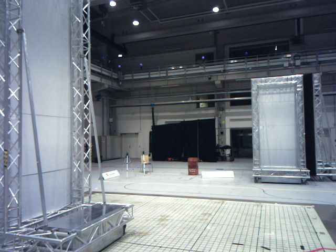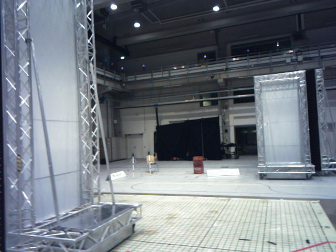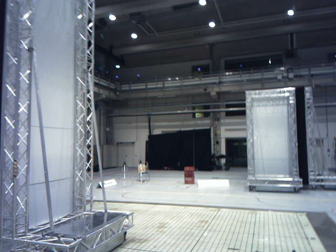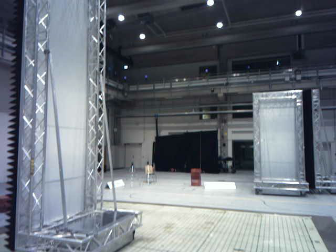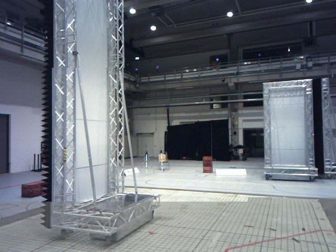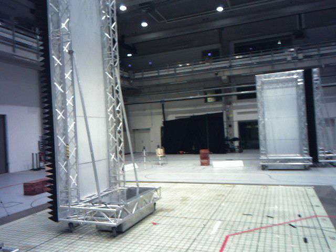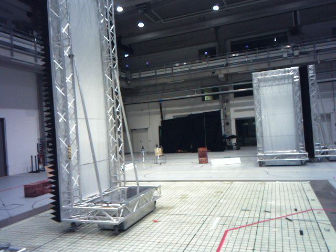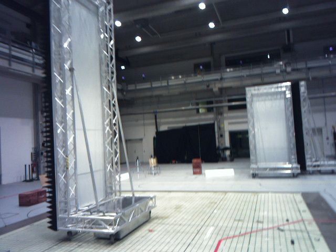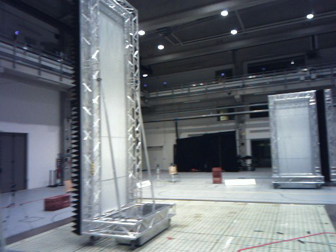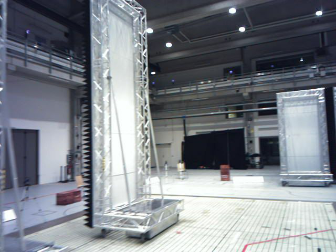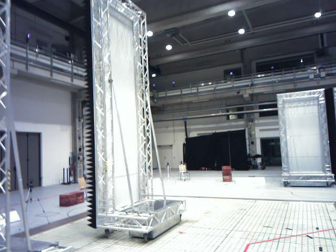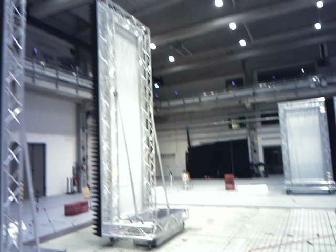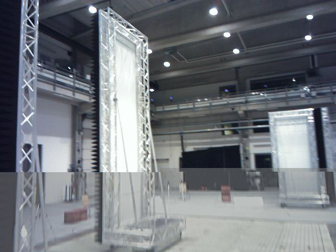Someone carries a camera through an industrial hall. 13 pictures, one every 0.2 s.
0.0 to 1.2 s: The camera travels backward, about 1.2 m, so what stands in front gets smaller.
1.2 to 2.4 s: The camera travels backward, about 1.2 m, so what stands in front gets smaller. Its aim tips upward by about 10 degrees, and the scene shifts downward.
The film runs backward here.
